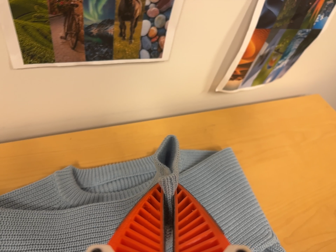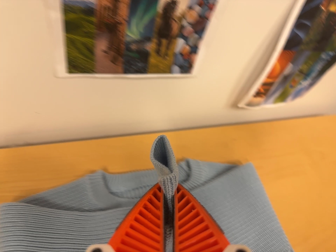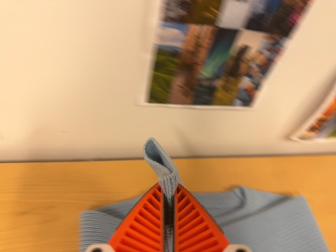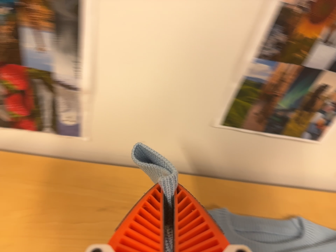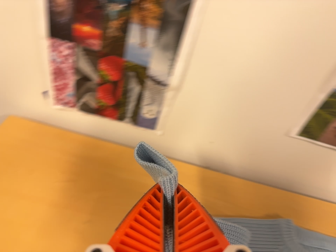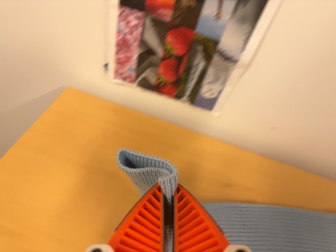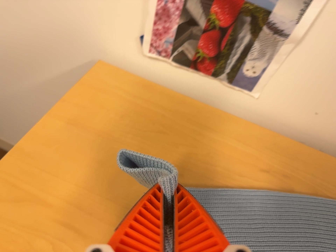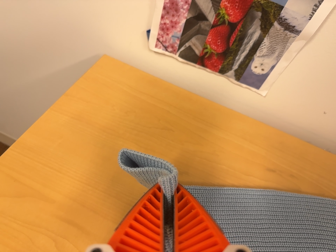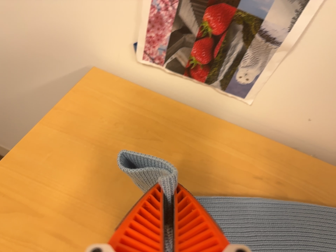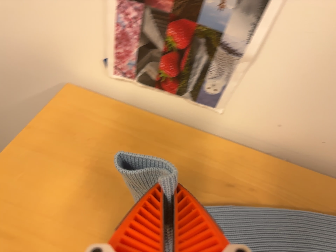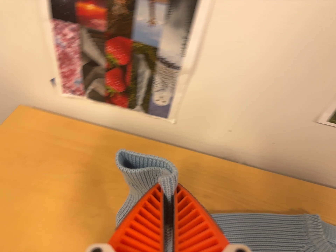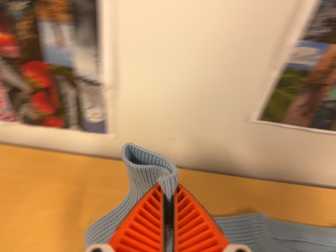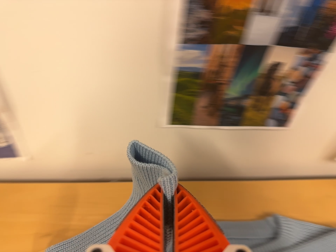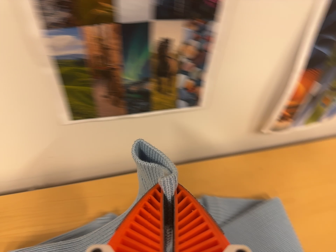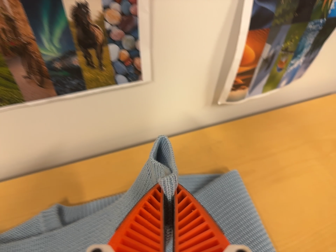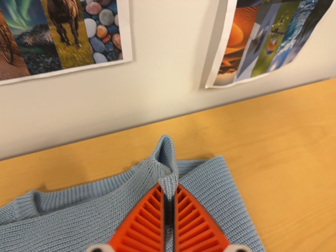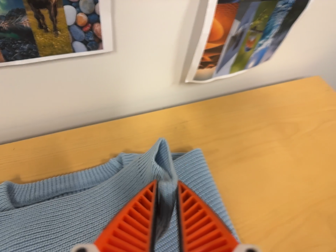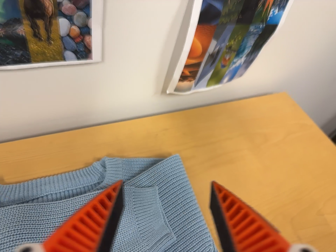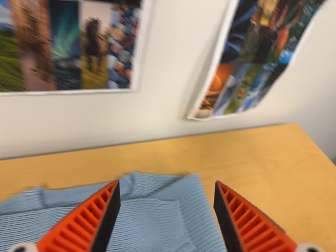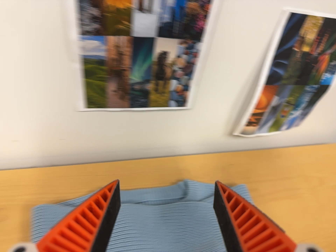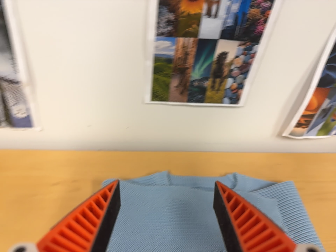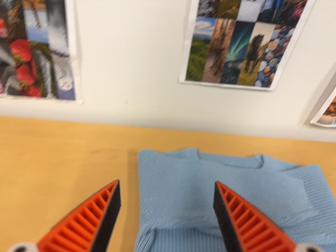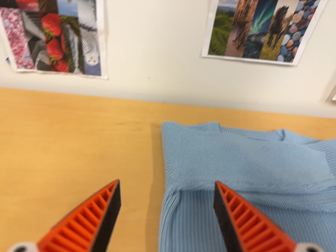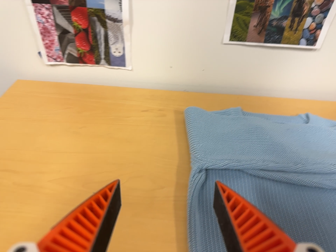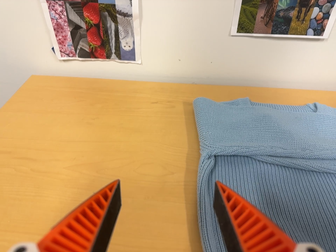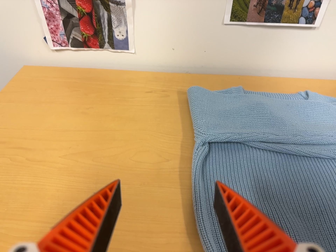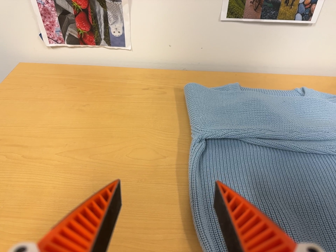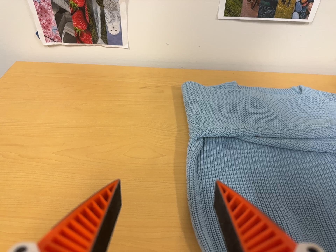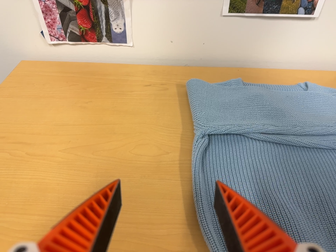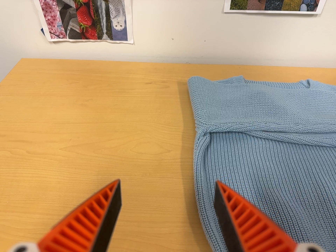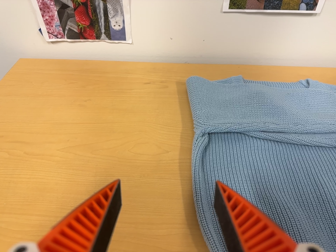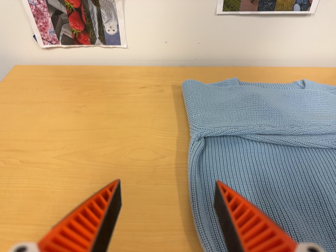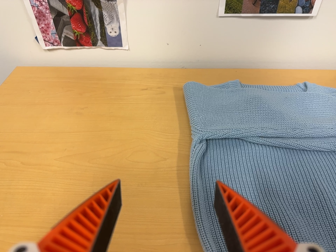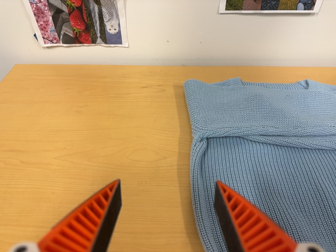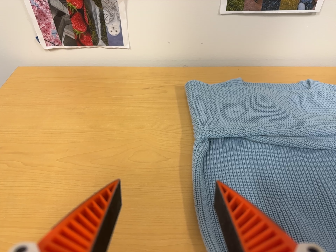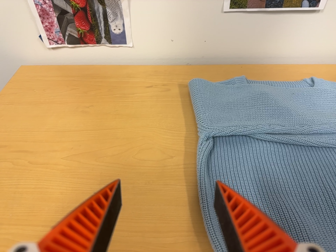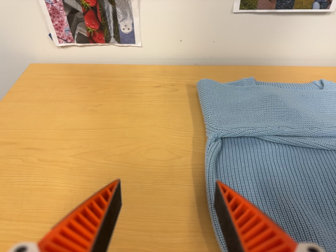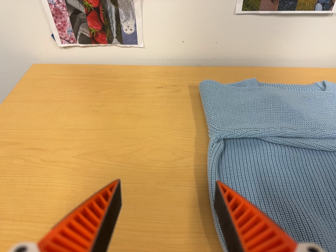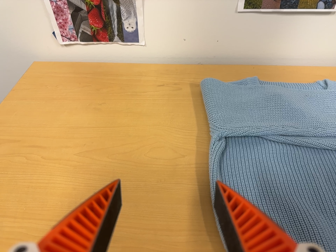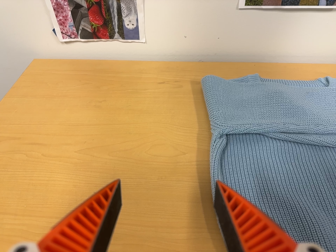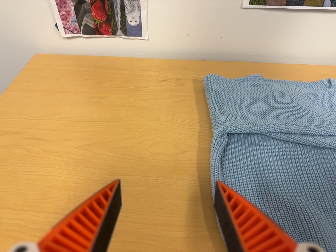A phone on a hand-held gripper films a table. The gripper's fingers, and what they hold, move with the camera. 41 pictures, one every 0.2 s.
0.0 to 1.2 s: The camera swings to its left by about 30 degrees, and the scene slides to the right. It travels to its left, about 32 cm, so close, fixed things drift to the right. It rolls about its line of sight by about 30 degrees, and the scene rotates clockwise.
1.2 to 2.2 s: The camera travels to its right, about 18 cm, so close, fixed things drift to the left. It rolls about its line of sight by about 15 degrees, and the scene rotates counterclockwise.
2.2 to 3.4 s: The scene slides to the left, as the camera pans about 25 degrees to its right. It travels to its right, about 26 cm, so close, fixed things drift to the left. It rolls about its line of sight by about 20 degrees, and the scene rotates counterclockwise.
3.4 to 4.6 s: The camera pans to its left by about 30 degrees. It travels backward, toward the bottom of its view and to its left, about 34 cm, so what stands in front gets smaller. Its aim tips toward the top of its view by about 10 degrees. It rolls about its line of sight by about 10 degrees, and the scene rotates clockwise.
4.6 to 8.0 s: The camera shifts only a little, or ends up much as it began.
The film runs forward here.
